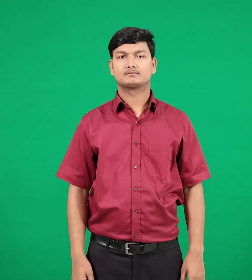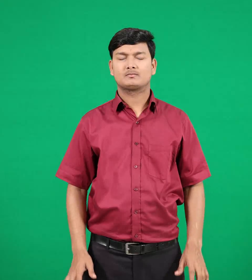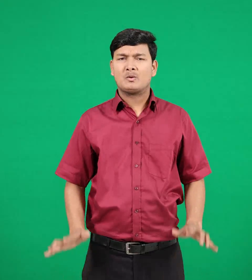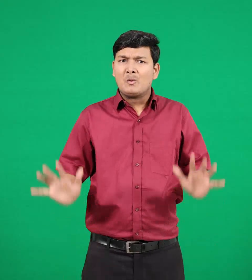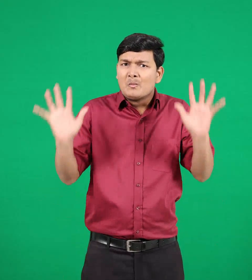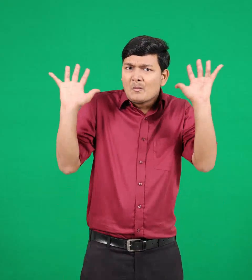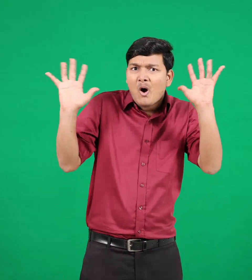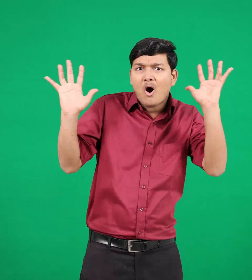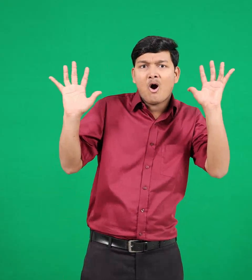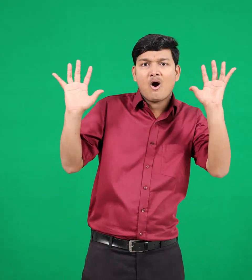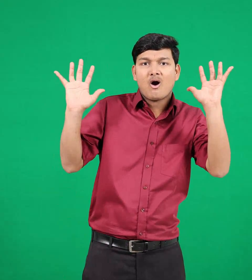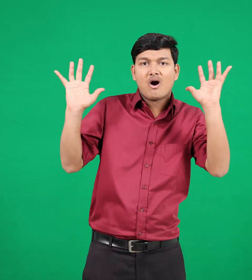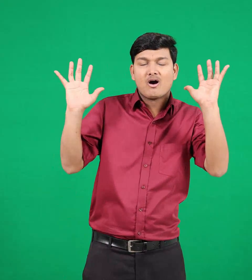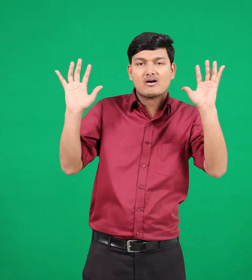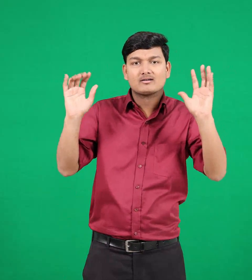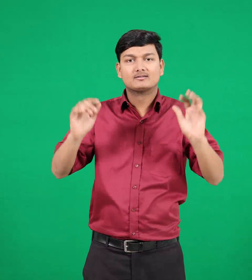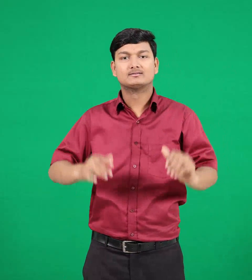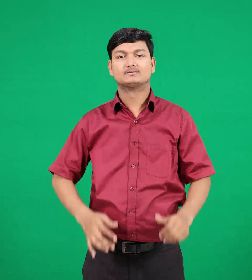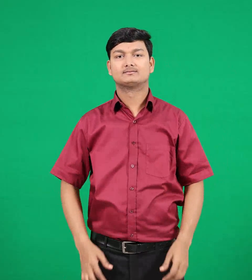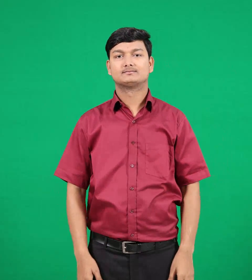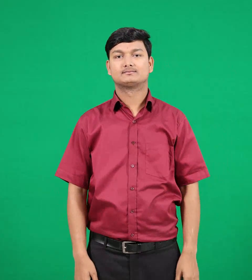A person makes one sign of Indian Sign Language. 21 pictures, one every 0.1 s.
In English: very
